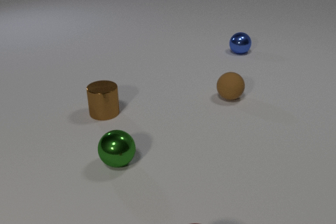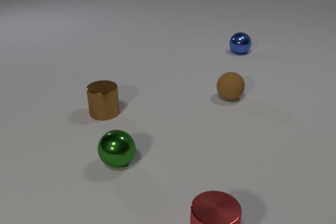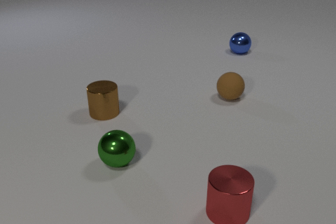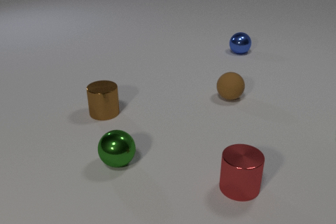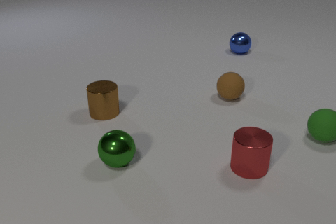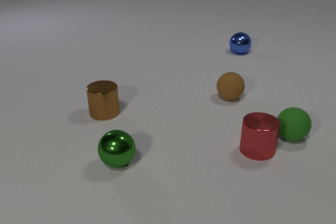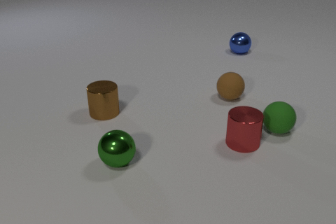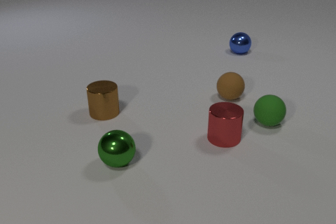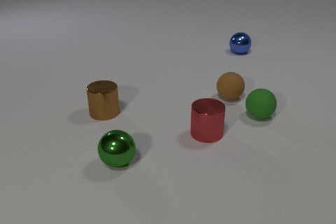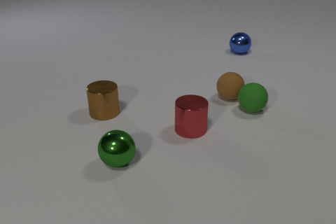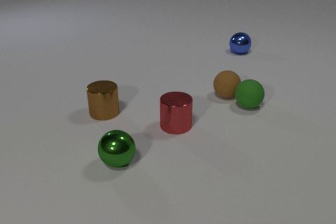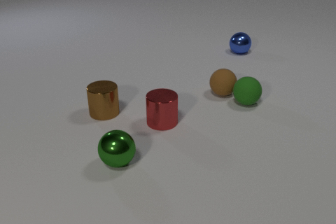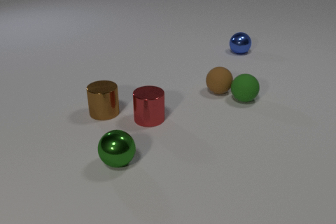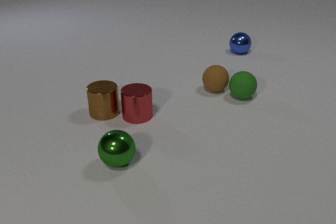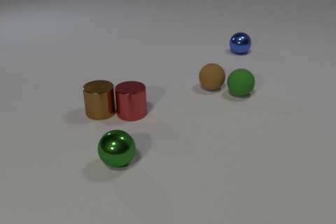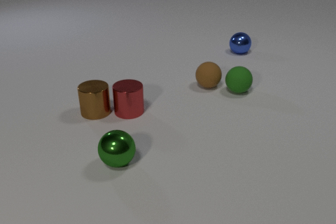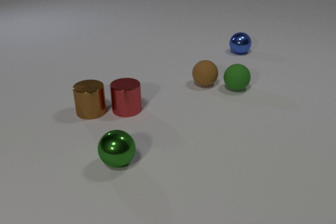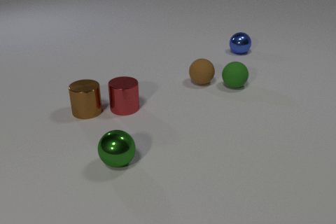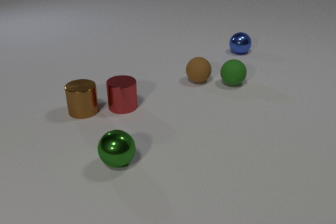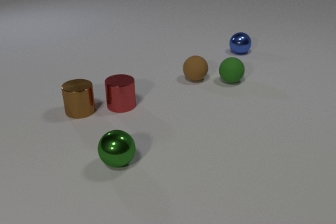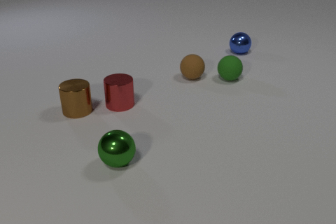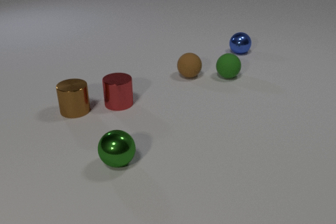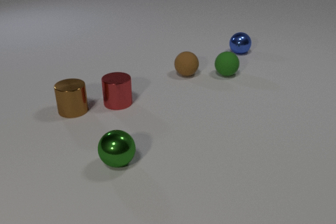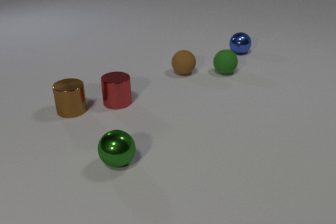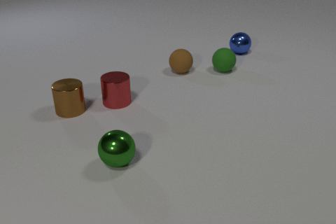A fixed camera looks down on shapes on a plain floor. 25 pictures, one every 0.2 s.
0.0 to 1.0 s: The green rubber sphere comes in at the right edge, rolls to the left. The red metal cylinder slides away from the camera.
1.0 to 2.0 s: The green rubber sphere rolls away from the camera and to the left. The red metal cylinder slides to the left and away from the camera. The green rubber sphere and the red metal cylinder collide. The green rubber sphere and the brown rubber sphere collide.
2.0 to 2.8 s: The green rubber sphere rolls away from the camera. The red metal cylinder slides to the left and away from the camera. The brown rubber sphere rolls away from the camera and to the left. The red metal cylinder and the brown metal cylinder collide.
2.8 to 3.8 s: The green rubber sphere rolls away from the camera. The red metal cylinder slides away from the camera and to the left. The brown rubber sphere rolls away from the camera and to the left. The brown metal cylinder slides to the left.
3.8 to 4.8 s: The green rubber sphere rolls away from the camera. The red metal cylinder slides away from the camera. The brown rubber sphere rolls away from the camera and to the left. The brown metal cylinder slides to the left.
How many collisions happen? 3.
What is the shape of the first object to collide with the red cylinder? sphere.
What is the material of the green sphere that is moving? rubber.
